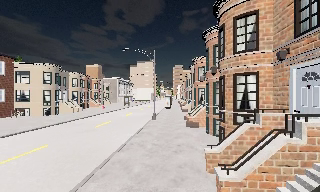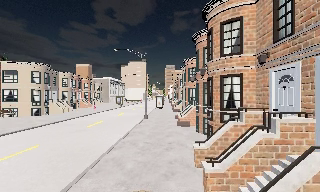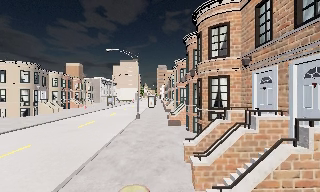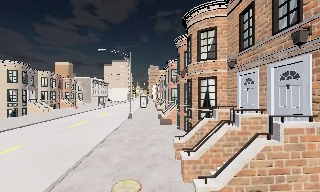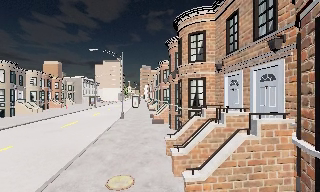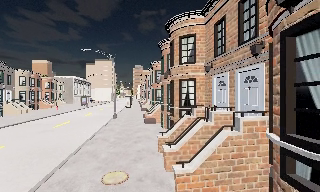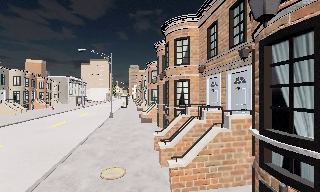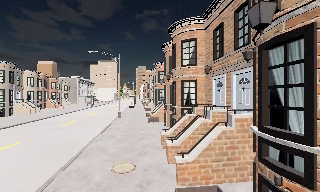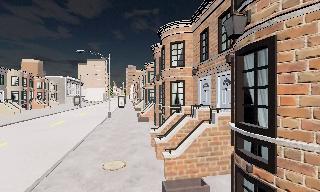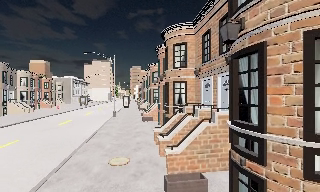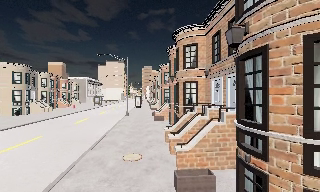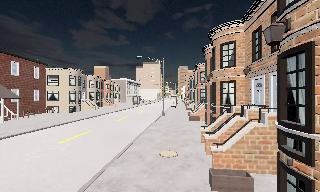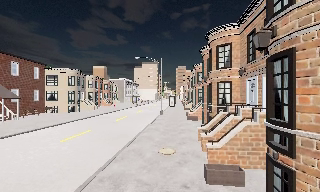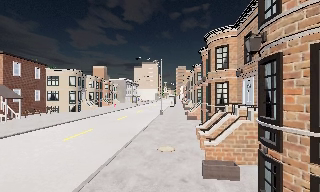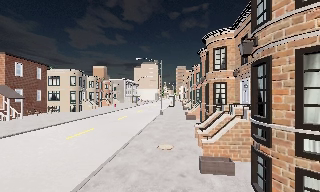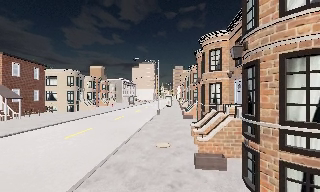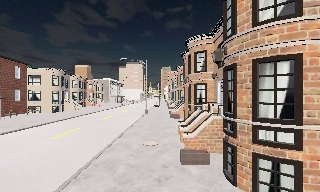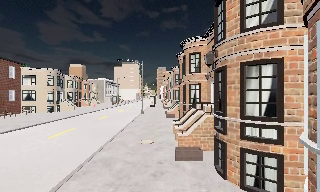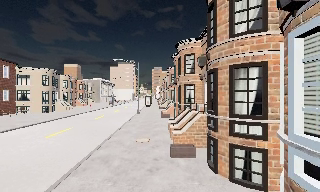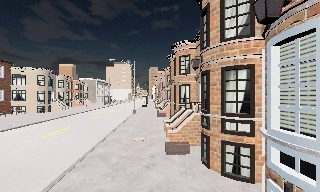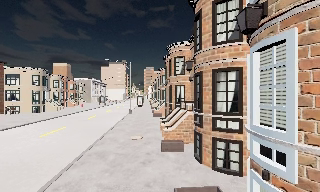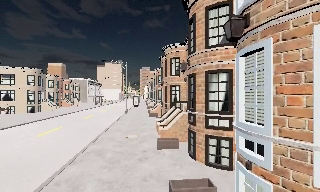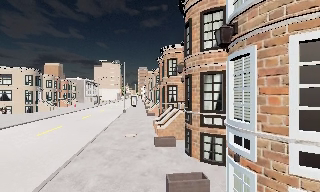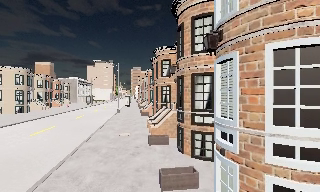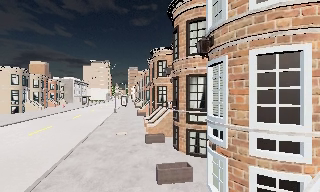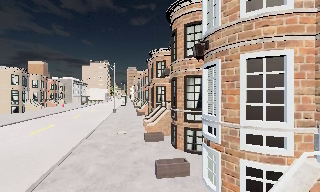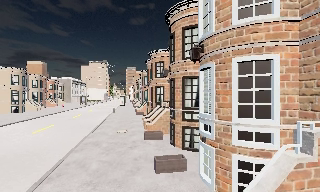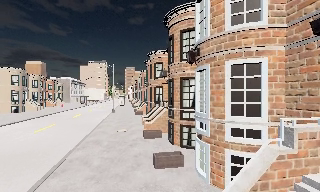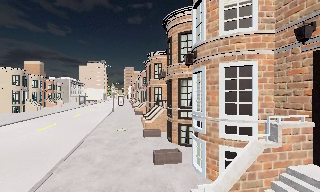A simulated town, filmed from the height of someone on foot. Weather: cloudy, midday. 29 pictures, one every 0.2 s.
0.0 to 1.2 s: The camera swings to its right by about 15 degrees, and the scene slides to the left. It travels backward, about 2 m, so what stands in front gets smaller.
1.2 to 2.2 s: The camera swings to its left by about 15 degrees, and the scene slides to the right. It travels backward, about 1.5 m, so what stands in front gets smaller.
2.2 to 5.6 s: The scene slides to the left, as the camera pans about 20 degrees to its right. It travels backward, about 5 m, so what stands in front gets smaller.
The film runs backward here.
